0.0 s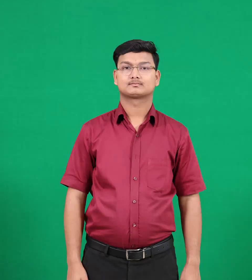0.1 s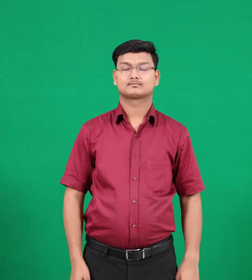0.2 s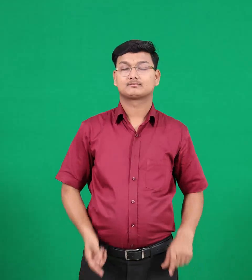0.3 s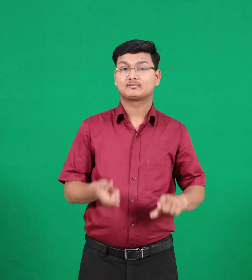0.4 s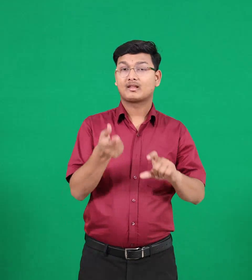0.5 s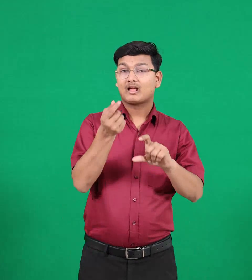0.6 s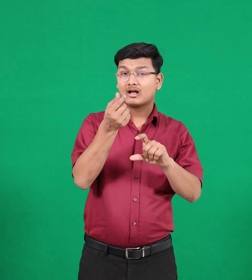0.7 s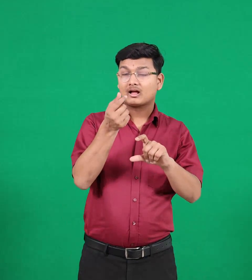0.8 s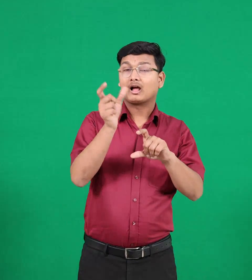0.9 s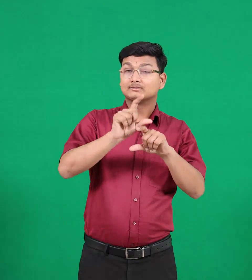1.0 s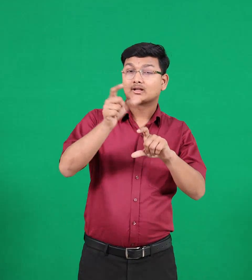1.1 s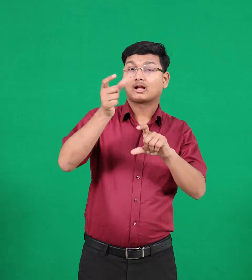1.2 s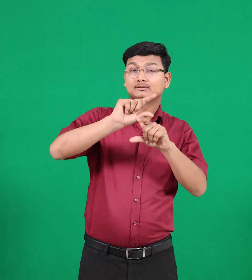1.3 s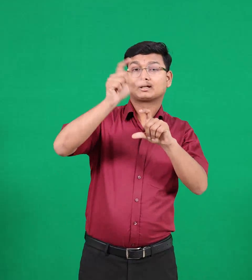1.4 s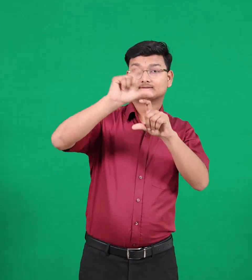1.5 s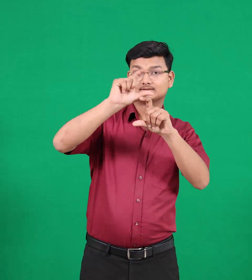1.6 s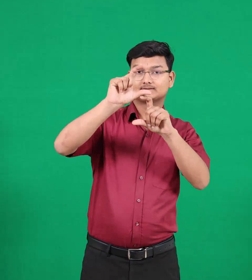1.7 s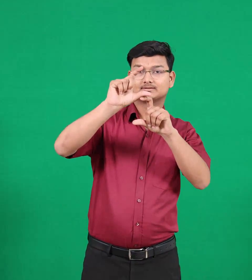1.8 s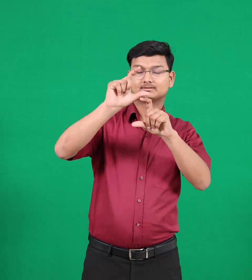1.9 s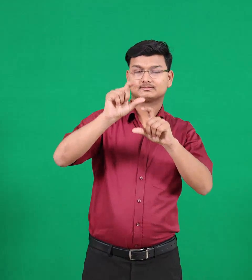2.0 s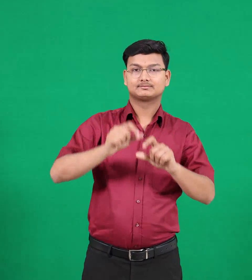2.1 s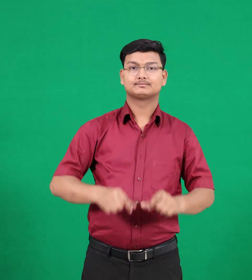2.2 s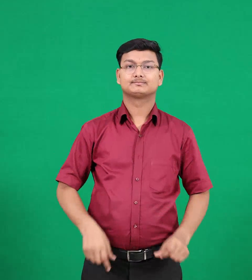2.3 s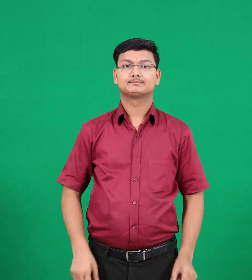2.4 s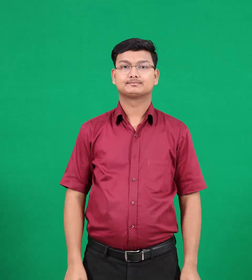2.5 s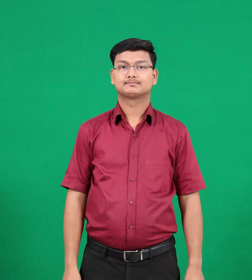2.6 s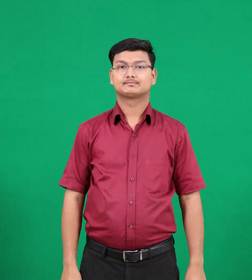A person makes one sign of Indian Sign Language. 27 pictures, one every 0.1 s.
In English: charges
